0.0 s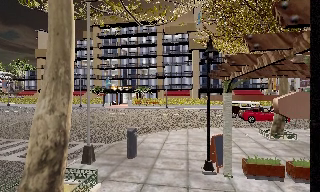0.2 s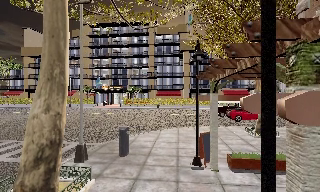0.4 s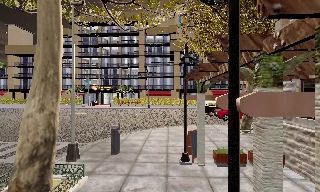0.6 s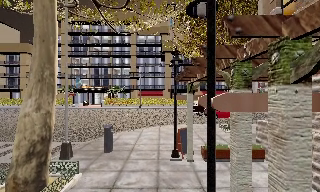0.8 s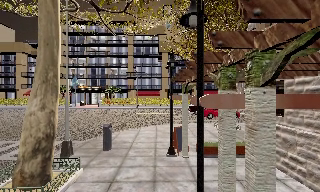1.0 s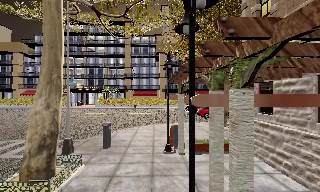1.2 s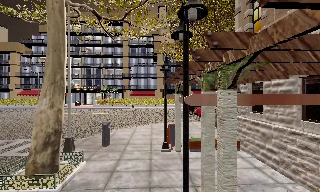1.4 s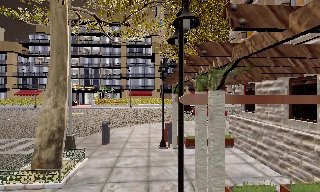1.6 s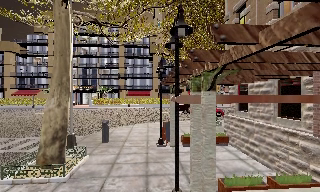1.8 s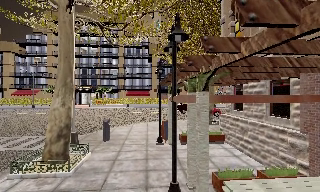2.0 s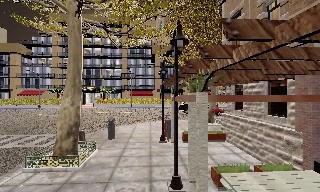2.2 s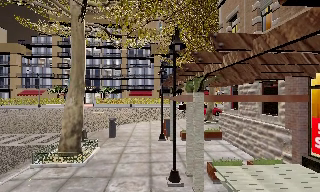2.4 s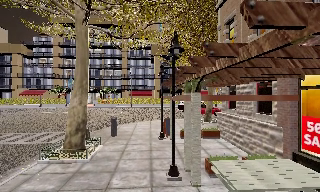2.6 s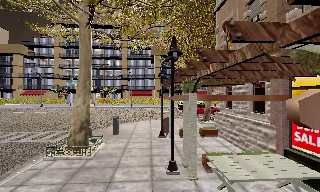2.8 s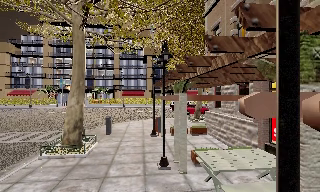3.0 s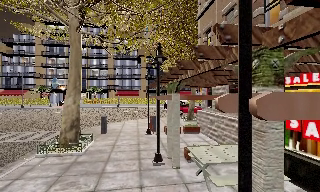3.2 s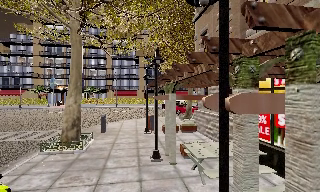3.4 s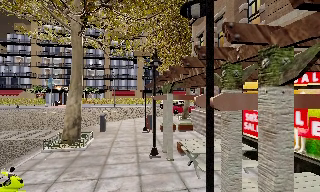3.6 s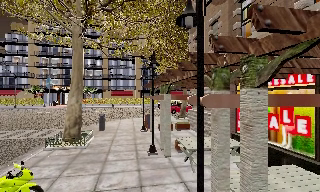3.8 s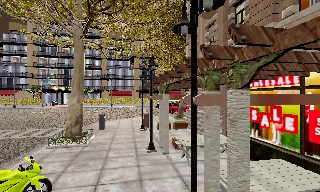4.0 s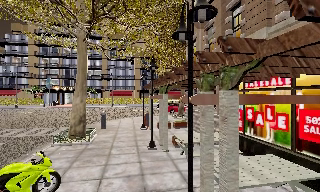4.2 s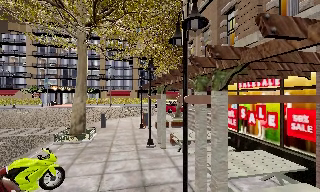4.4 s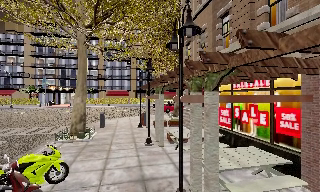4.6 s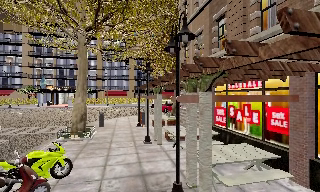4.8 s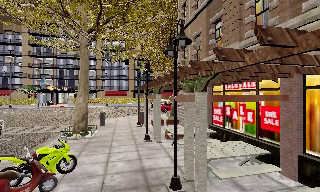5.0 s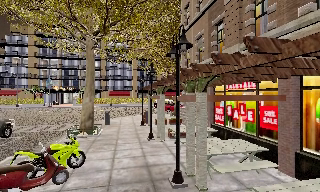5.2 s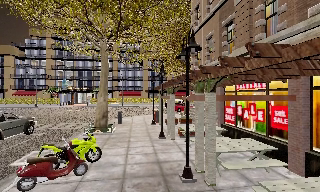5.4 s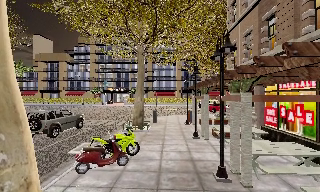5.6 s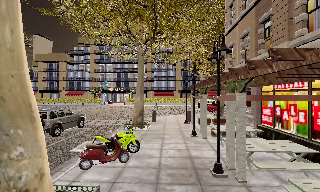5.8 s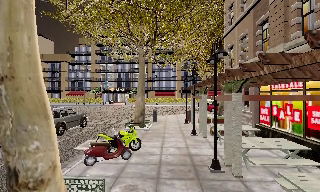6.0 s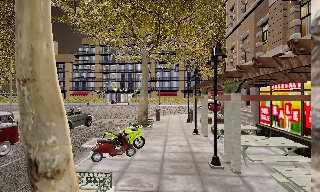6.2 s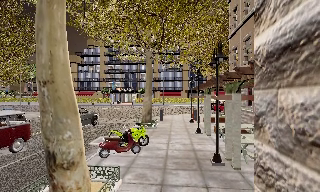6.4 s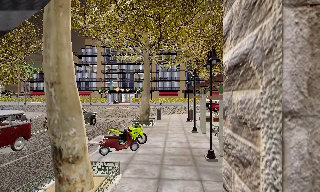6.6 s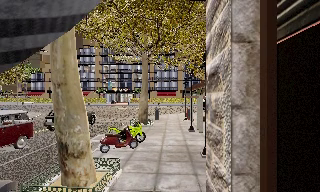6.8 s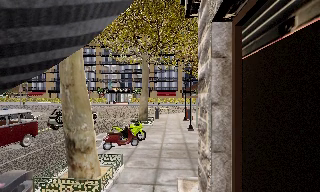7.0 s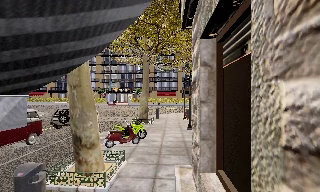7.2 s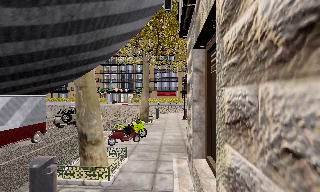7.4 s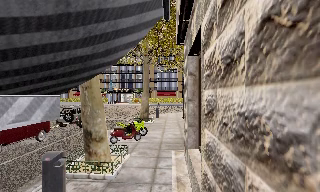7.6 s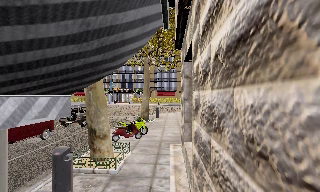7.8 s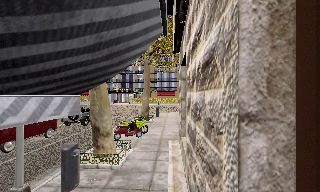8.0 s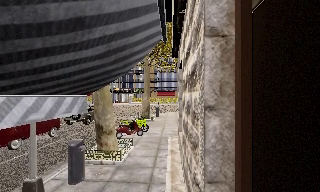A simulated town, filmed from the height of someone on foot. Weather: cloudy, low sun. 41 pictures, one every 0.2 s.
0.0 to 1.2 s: The camera pans to its right, which is clockwise from overhead, by about 10 degrees. It travels backward, about 2 m, so what stands in front gets smaller.
1.2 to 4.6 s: The camera swings to its right by about 10 degrees, and the scene slides to the left. It travels backward, about 6 m, so what stands in front gets smaller.
4.6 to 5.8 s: The scene slides to the right, as the camera pans about 15 degrees to its left. It travels backward, about 2 m, so what stands in front gets smaller.
5.8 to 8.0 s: The camera travels backward, about 3.5 m, so what stands in front gets smaller.
The film runs backward here.
